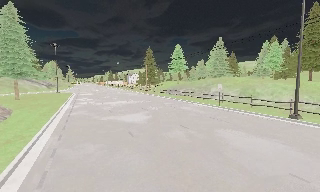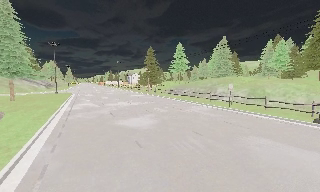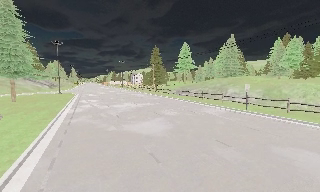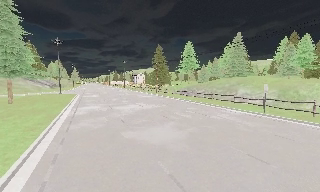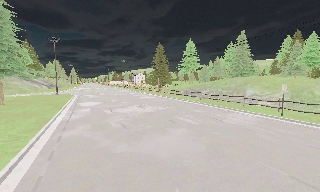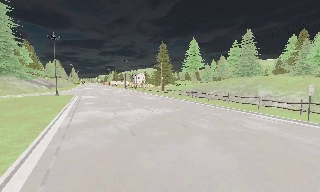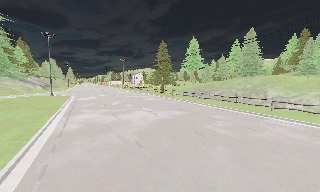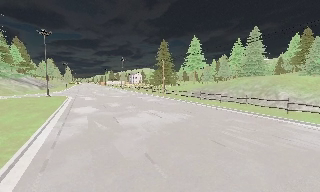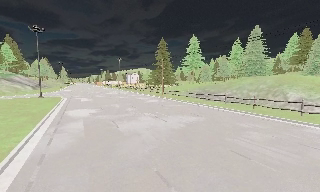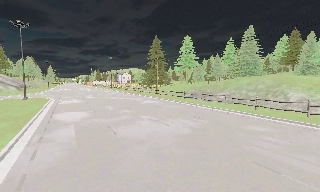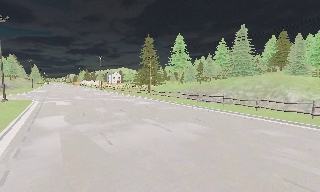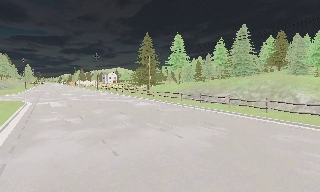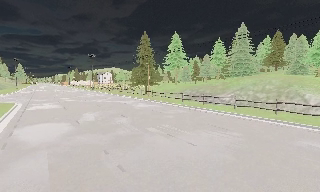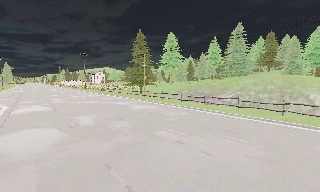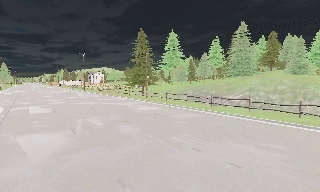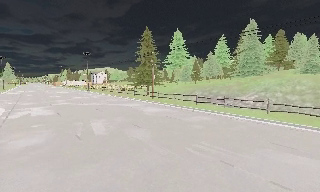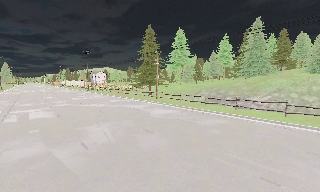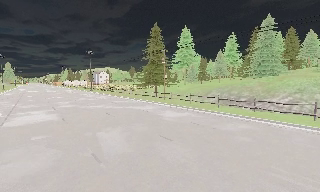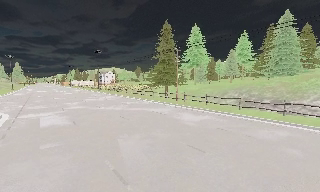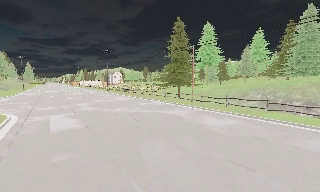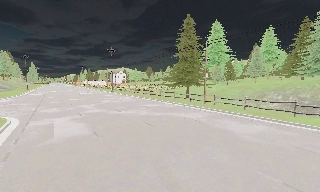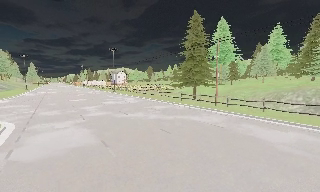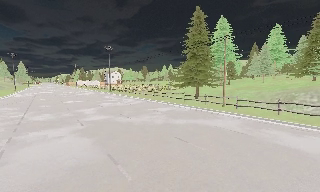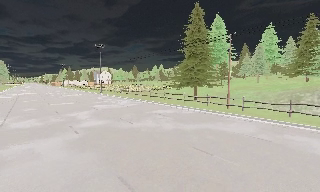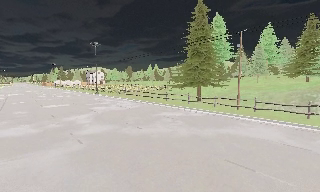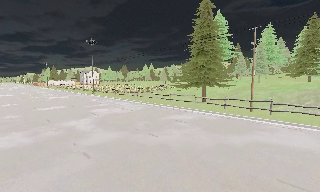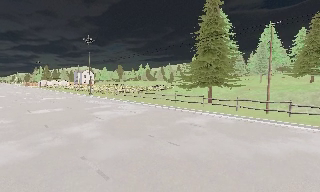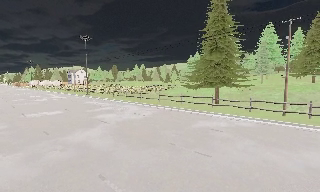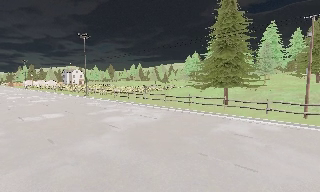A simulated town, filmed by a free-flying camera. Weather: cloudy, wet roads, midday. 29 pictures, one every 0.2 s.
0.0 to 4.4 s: The camera pans to its right, which is clockwise from overhead, by about 10 degrees. It travels forward and to its left, about 35 m, so what stands in front looms larger.
4.4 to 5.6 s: The camera pans to its right, which is clockwise from overhead, by about 15 degrees. It travels to its left and forward, about 11 m, so close, fixed things drift to the right.
The film runs forward here.
